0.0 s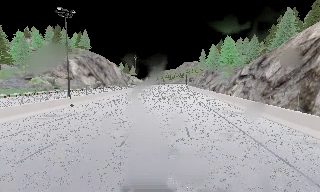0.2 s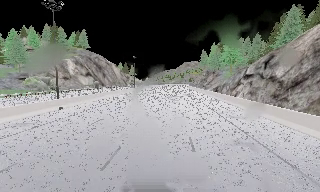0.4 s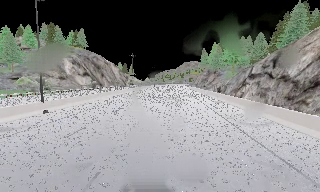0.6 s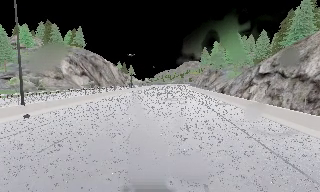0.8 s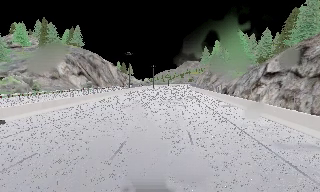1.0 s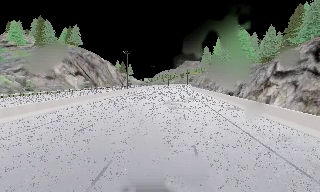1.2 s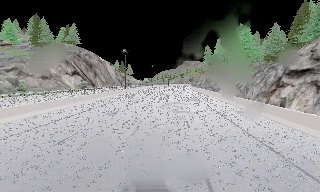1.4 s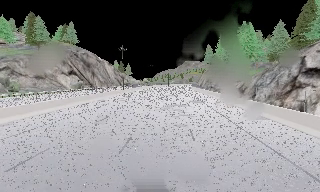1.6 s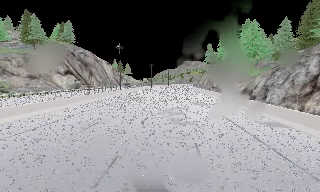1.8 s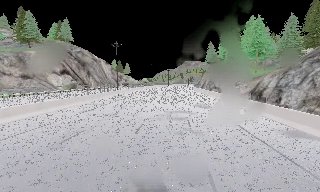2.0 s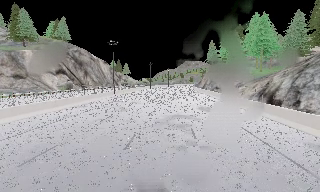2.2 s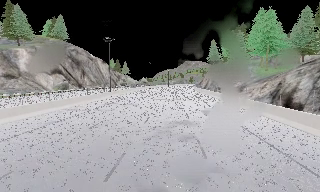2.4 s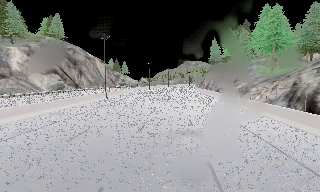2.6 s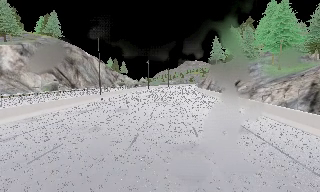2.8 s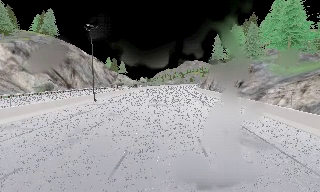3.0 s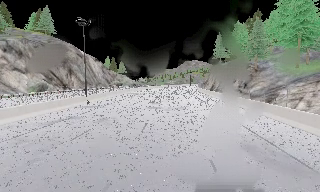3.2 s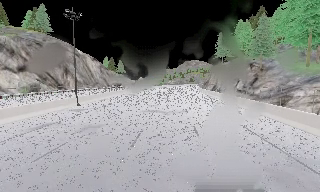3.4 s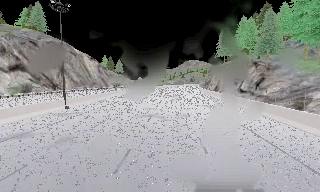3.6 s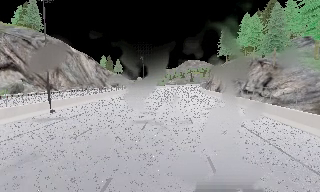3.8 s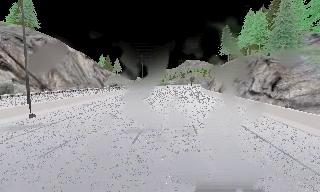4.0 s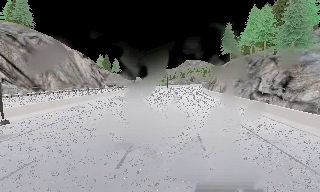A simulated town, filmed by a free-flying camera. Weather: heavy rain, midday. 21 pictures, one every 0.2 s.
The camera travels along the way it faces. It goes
forward.
0.0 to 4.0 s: The camera travels forward, about 45 m, so what stands in front looms larger.
The film runs forward here.
